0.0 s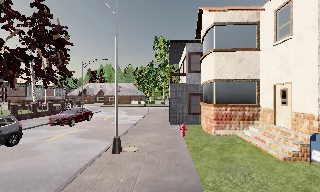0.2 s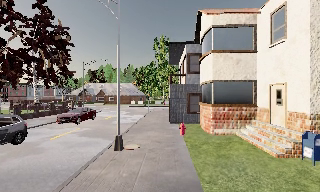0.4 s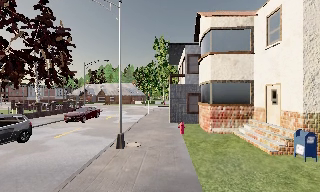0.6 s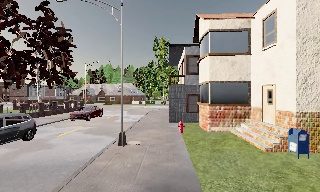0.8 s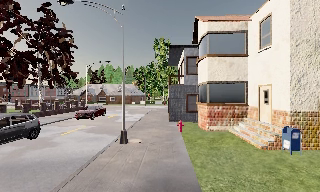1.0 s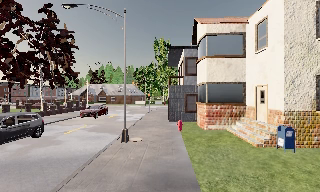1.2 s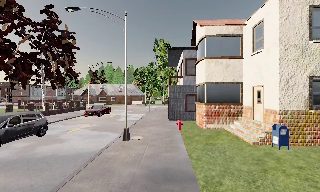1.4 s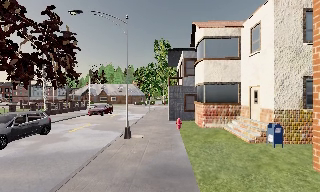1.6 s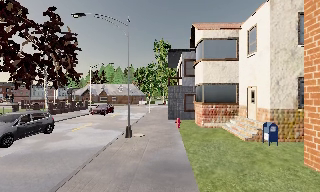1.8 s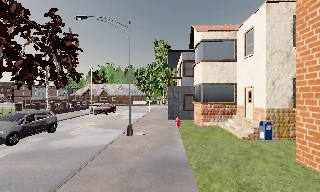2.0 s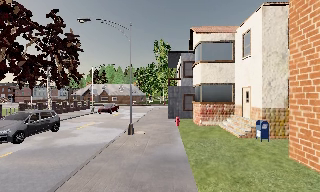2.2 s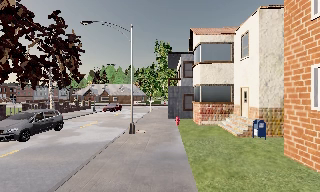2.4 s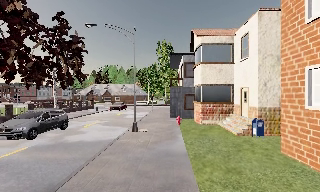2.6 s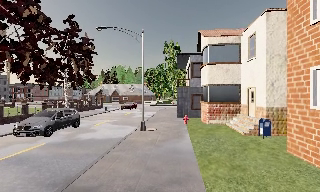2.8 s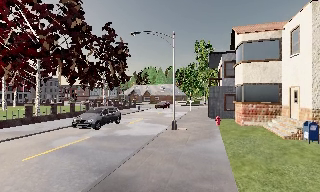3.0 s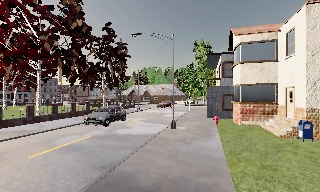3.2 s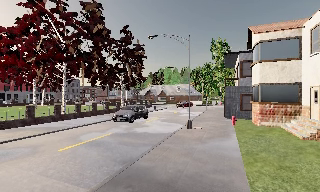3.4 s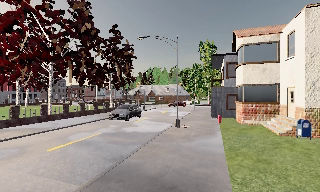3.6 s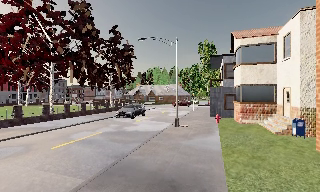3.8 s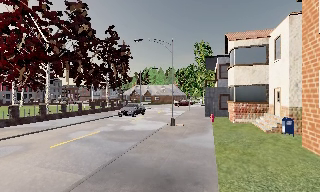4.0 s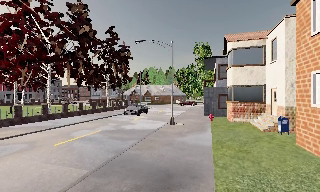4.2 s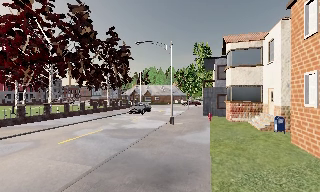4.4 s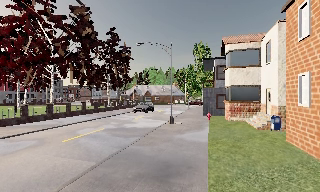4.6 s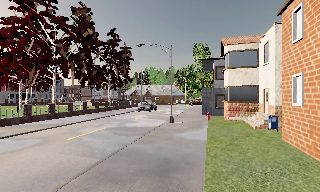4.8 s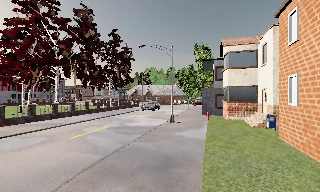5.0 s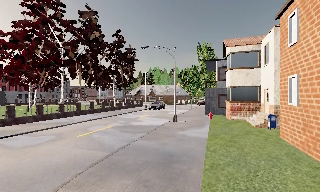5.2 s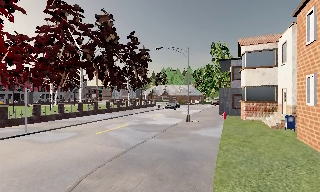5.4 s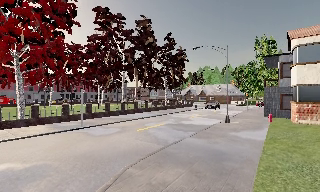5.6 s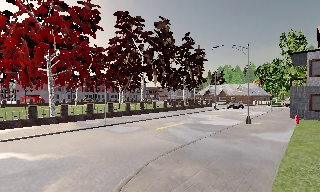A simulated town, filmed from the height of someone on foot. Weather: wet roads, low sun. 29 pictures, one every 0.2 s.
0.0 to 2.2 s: The camera travels backward, about 3.5 m, so what stands in front gets smaller.
2.2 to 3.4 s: The camera swings to its left by about 15 degrees, and the scene slides to the right. It travels backward, about 2 m, so what stands in front gets smaller.
3.4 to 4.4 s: The camera travels backward, about 1.5 m, so what stands in front gets smaller.
4.4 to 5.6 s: The camera pans to its left, which is counterclockwise from overhead, by about 25 degrees. It travels backward, about 2 m, so what stands in front gets smaller.
The film runs backward here.
